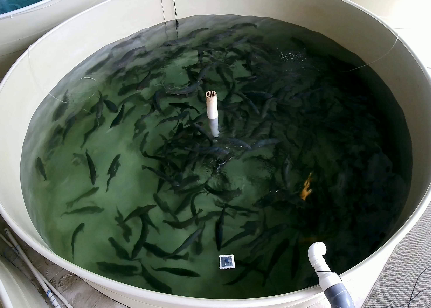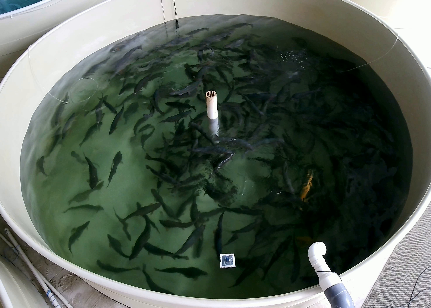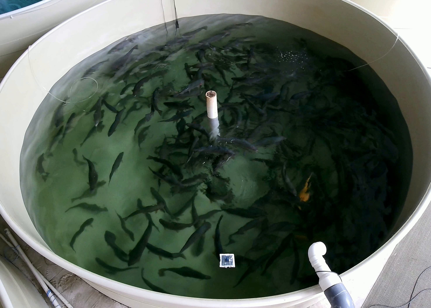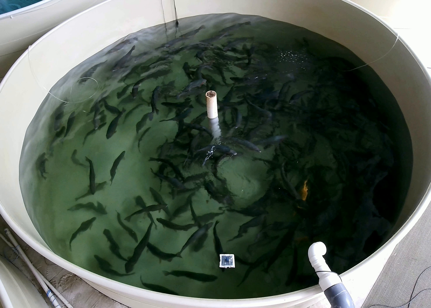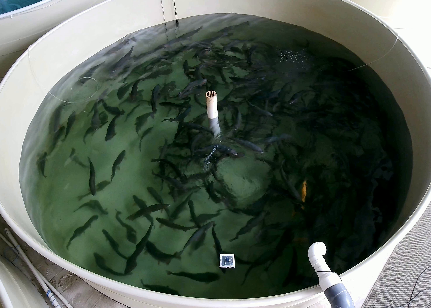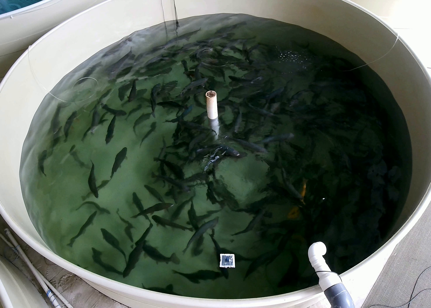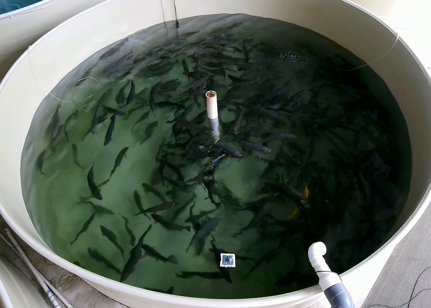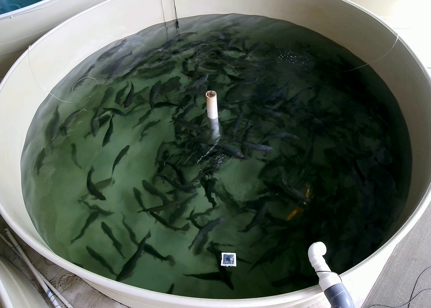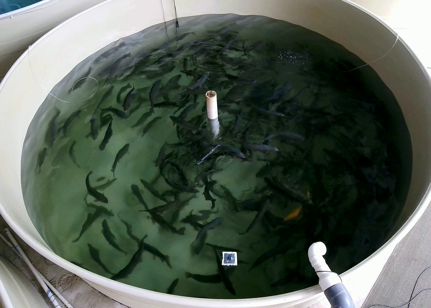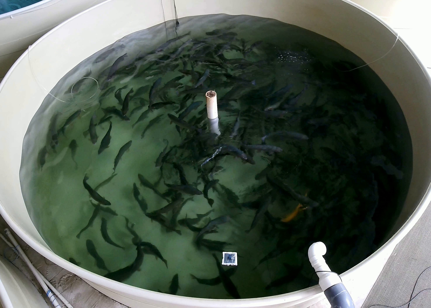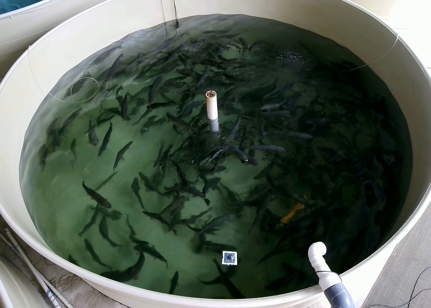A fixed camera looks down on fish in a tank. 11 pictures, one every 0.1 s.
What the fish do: Foraging.
